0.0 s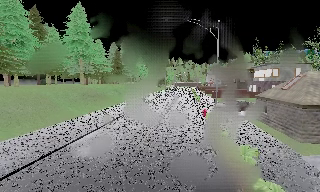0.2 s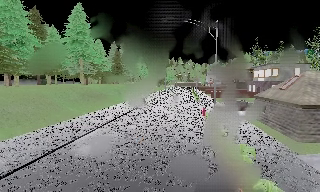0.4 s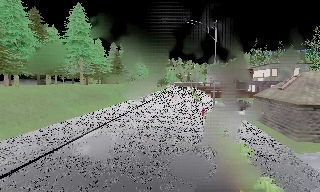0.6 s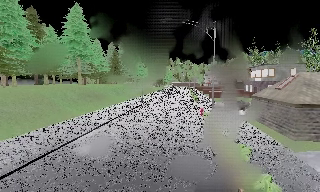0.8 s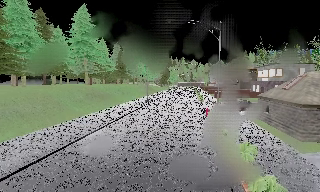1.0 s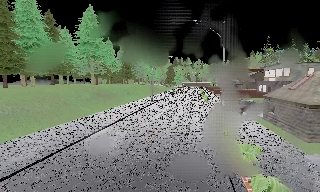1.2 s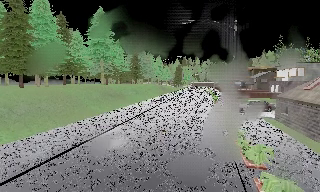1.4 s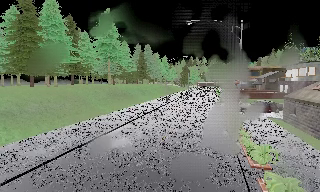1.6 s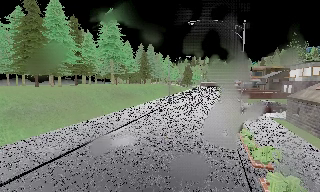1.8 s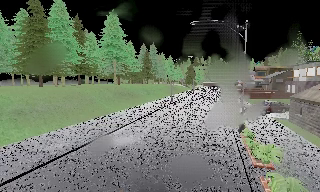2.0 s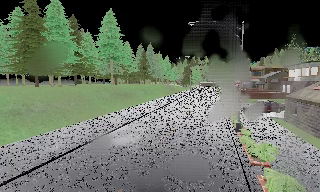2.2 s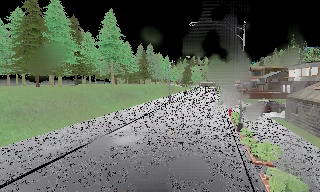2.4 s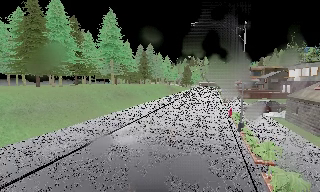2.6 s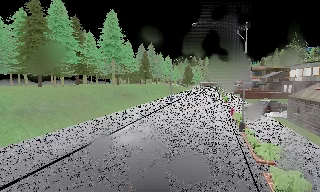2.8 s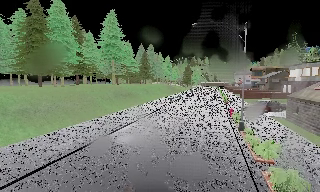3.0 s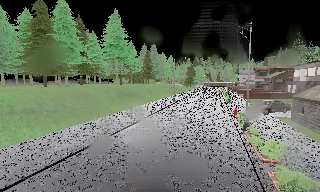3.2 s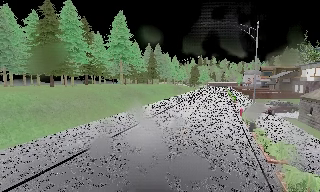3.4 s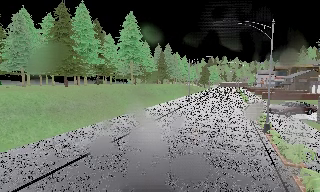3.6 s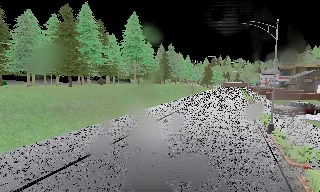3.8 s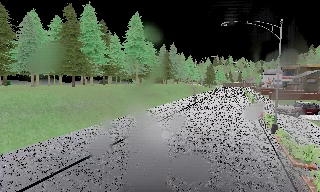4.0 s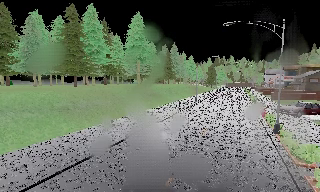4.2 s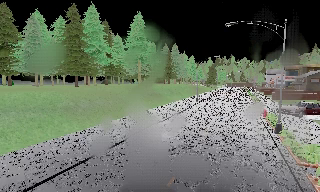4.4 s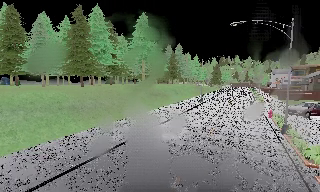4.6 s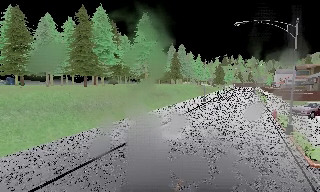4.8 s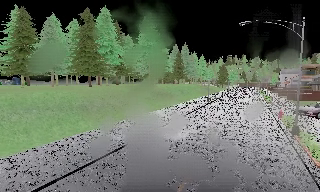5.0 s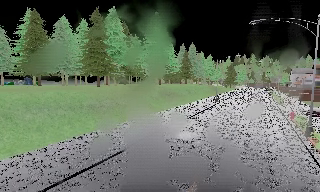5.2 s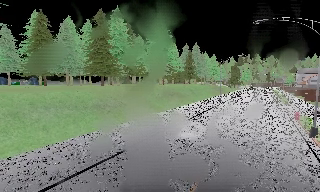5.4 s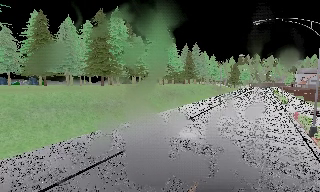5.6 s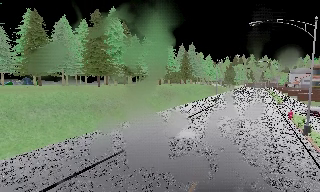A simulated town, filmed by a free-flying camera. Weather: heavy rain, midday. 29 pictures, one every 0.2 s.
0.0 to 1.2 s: The camera travels backward, about 0.5 m, so what stands in front gets smaller.
1.2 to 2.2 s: The camera shifts only a little, or ends up much as it began.
2.2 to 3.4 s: The camera travels to its left, about 0.5 m, so close, fixed things drift to the right.
3.4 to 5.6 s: The camera travels to its left and backward, about 1 m, so close, fixed things drift to the right.
The film runs backward here.
